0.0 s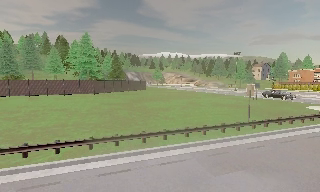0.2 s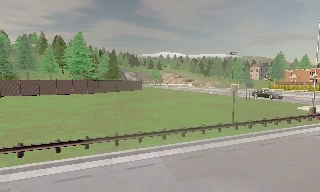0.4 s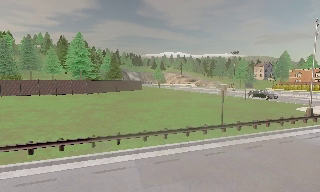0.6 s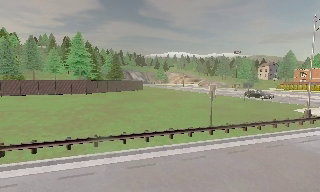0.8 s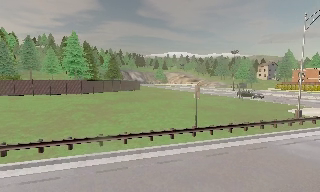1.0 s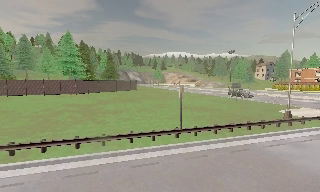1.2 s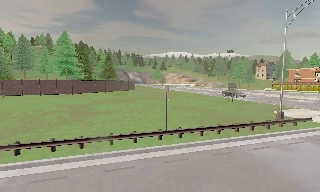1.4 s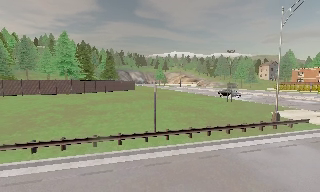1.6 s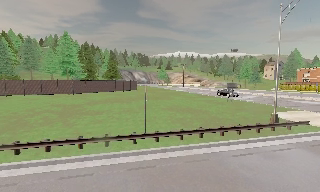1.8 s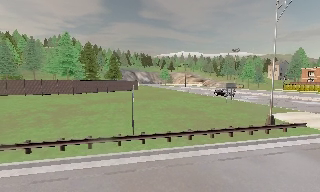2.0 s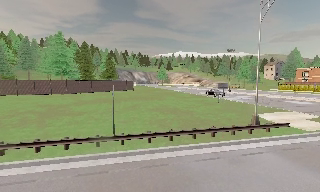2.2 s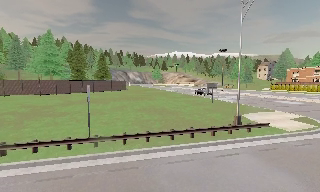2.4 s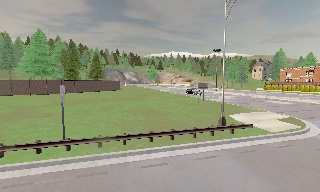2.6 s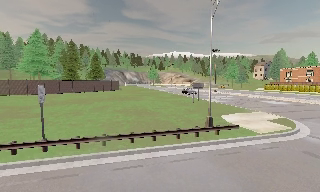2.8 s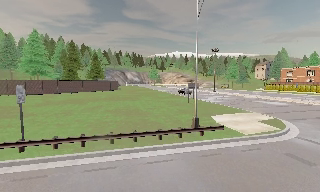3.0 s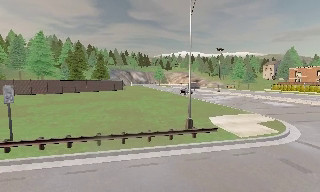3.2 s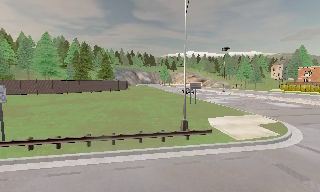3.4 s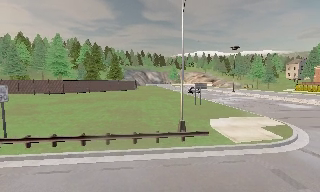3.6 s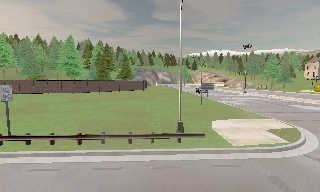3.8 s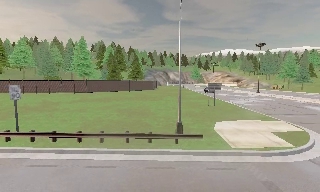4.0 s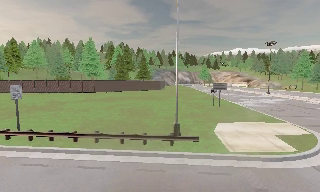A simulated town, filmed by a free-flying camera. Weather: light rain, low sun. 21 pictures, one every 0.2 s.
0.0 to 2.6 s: The camera travels to its right, about 12 m, so close, fixed things drift to the left.
2.6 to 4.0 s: The camera pans to its left, which is counterclockwise from overhead, by about 20 degrees. It travels to its right, about 5 m.
The film runs backward here.
